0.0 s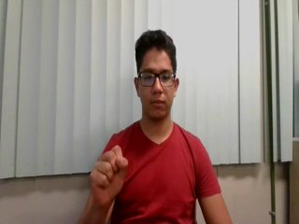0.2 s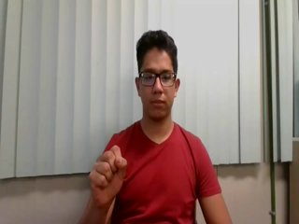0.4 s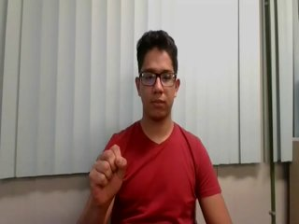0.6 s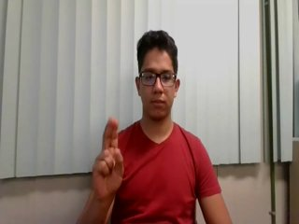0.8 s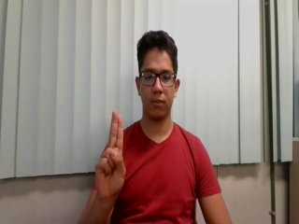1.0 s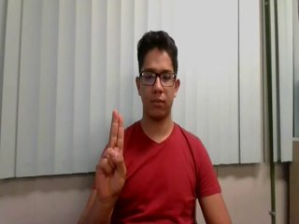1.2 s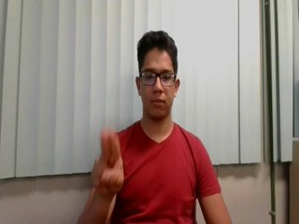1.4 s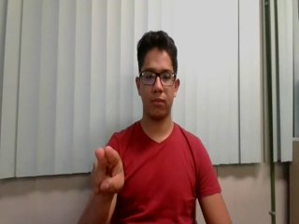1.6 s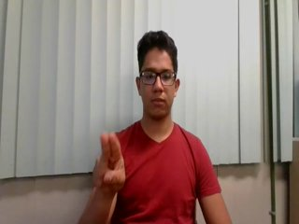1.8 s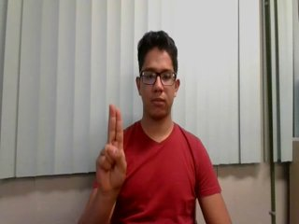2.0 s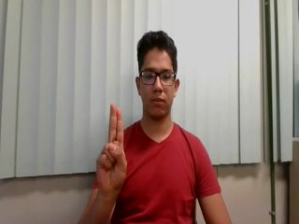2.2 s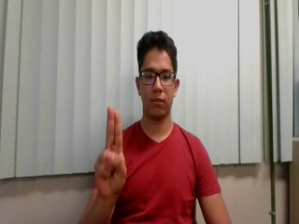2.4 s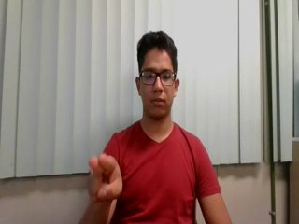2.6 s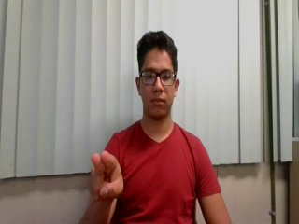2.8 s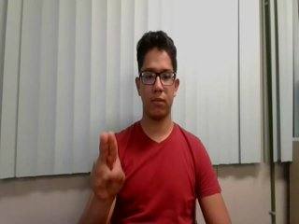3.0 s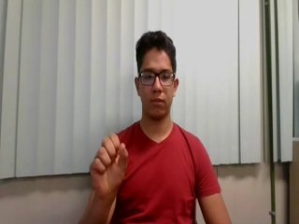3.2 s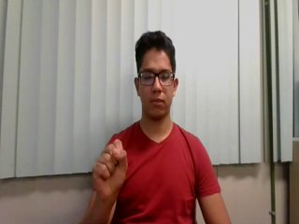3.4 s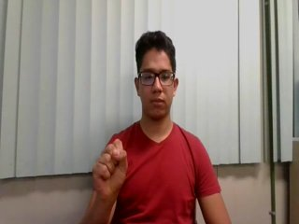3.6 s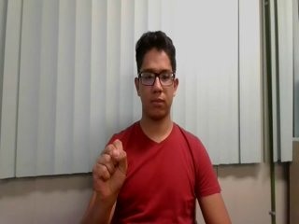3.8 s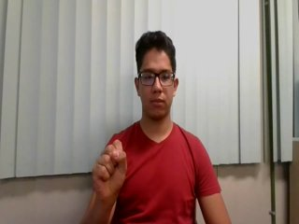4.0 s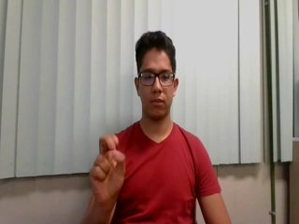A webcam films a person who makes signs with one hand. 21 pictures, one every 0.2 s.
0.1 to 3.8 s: Double click with two fingers.
